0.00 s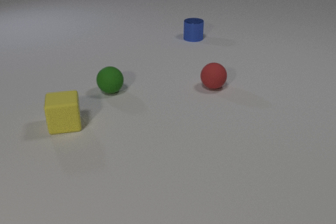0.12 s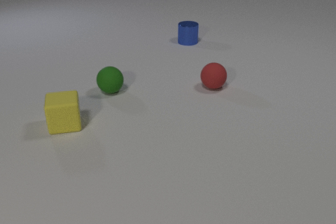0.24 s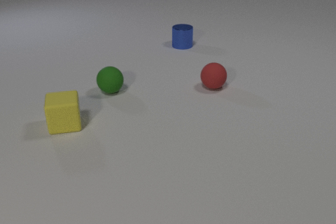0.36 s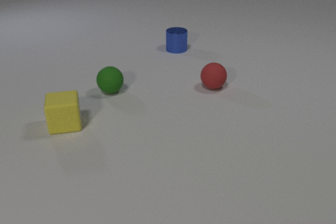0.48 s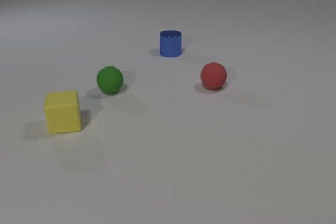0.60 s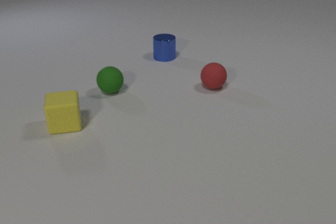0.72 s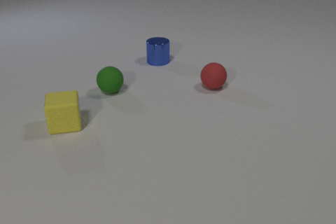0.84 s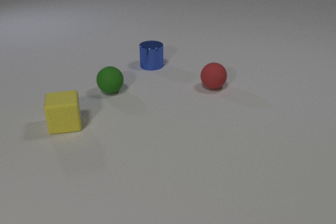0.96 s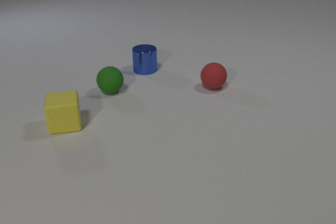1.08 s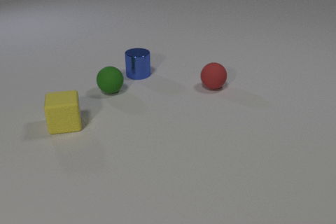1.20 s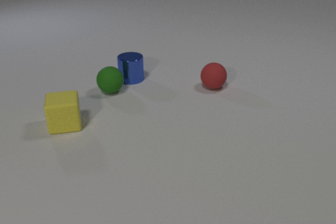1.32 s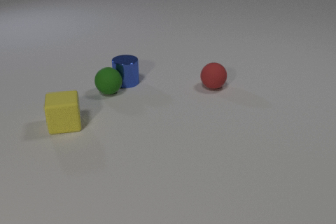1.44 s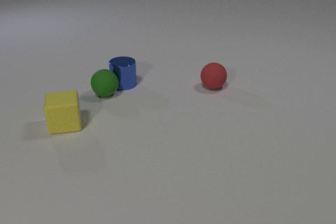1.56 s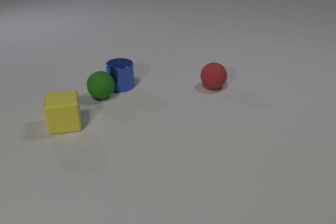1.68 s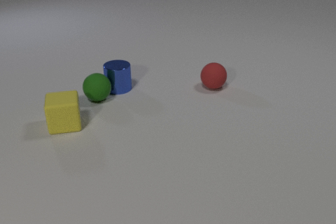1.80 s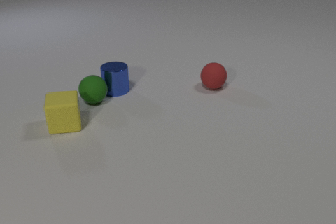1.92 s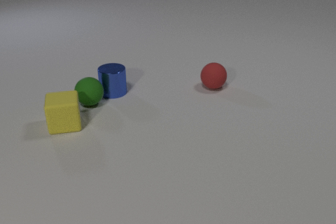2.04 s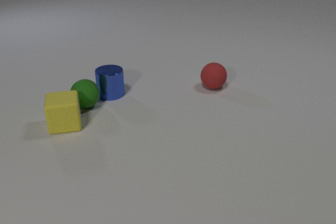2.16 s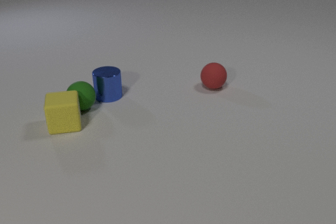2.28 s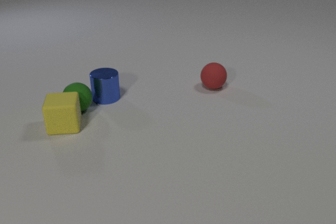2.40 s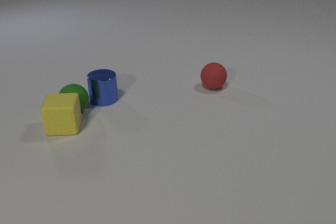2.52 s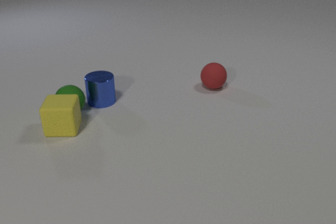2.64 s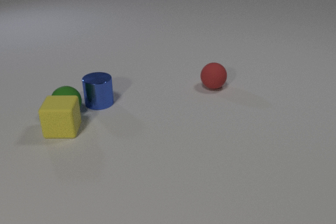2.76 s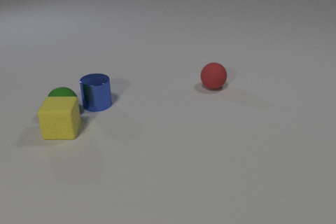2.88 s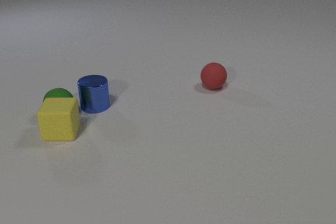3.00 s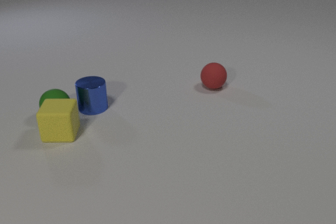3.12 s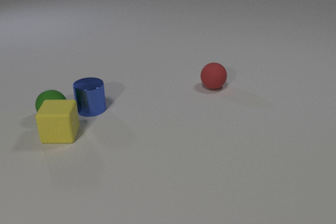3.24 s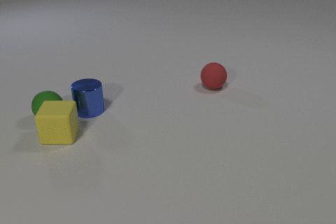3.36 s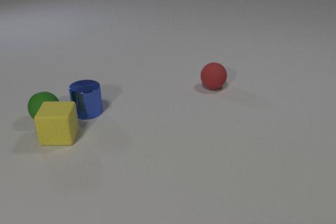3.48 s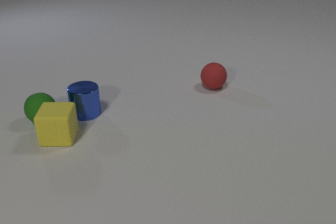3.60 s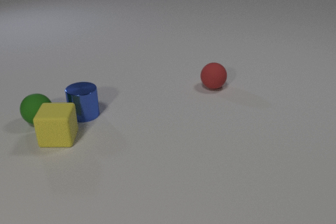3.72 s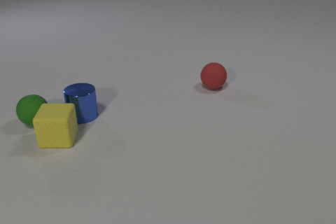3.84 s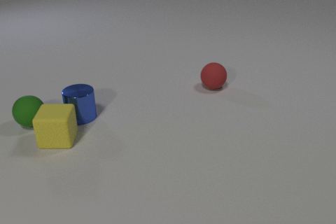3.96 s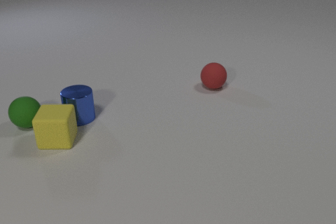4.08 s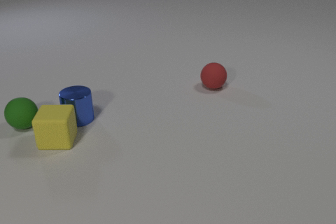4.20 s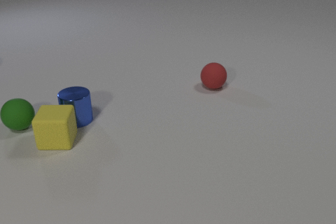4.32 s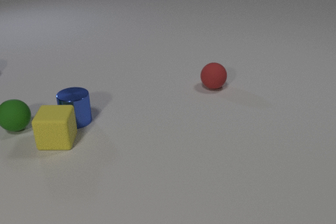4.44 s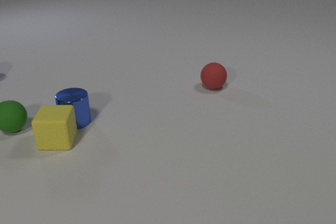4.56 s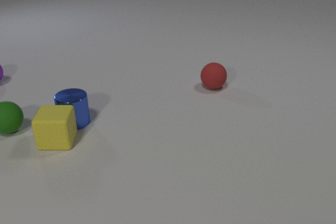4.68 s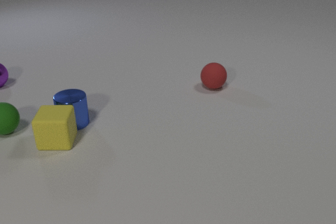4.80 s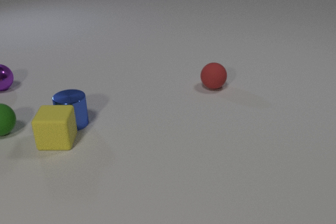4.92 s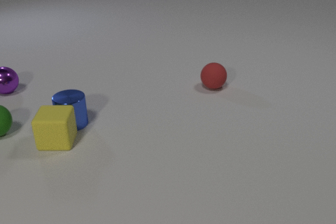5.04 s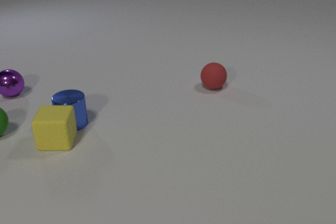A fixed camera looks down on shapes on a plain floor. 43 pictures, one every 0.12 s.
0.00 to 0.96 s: The blue metal cylinder slides toward the camera and to the left.
0.96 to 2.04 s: The blue metal cylinder slides toward the camera and to the left. The green rubber sphere rolls toward the camera and to the left. The blue metal cylinder and the green rubber sphere collide.
2.04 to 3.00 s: The blue metal cylinder slides toward the camera and to the left. The green rubber sphere rolls to the left and toward the camera. The yellow rubber cube slides toward the camera. The green rubber sphere and the yellow rubber cube collide.
3.00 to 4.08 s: The blue metal cylinder slides toward the camera and to the left. The green rubber sphere rolls to the left. The yellow rubber cube slides toward the camera.
4.08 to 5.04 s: The blue metal cylinder slides toward the camera and to the left. The green rubber sphere rolls to the left. The purple metal sphere comes in at the left edge, rolls toward the camera and to the right. The blue metal cylinder and the yellow rubber cube collide.
Are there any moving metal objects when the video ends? yes.
What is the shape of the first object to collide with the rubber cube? sphere.
How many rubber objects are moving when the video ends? 1.
